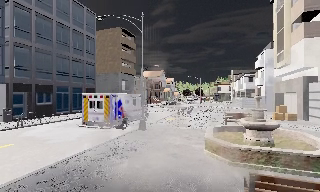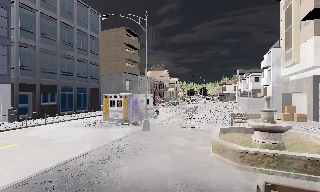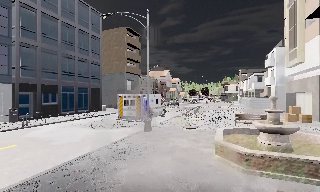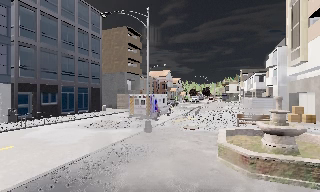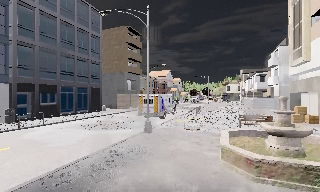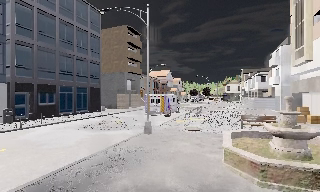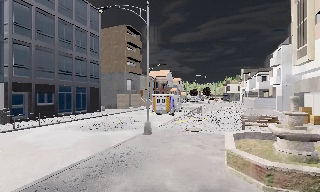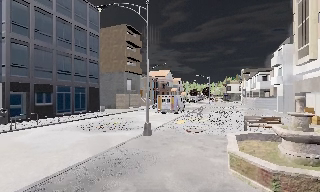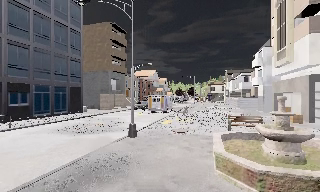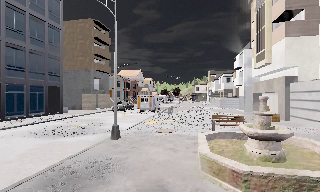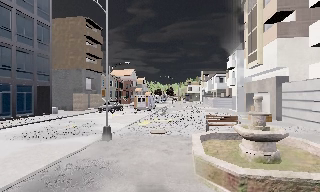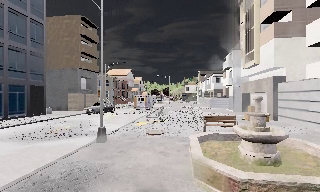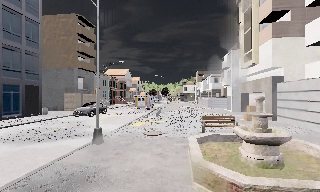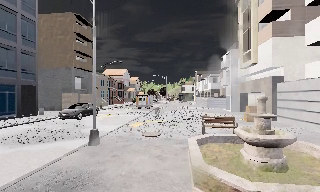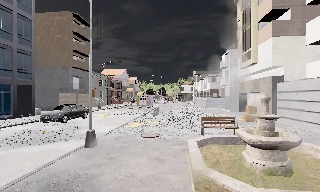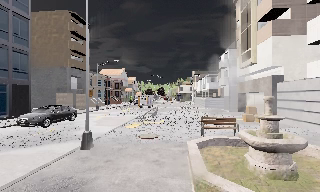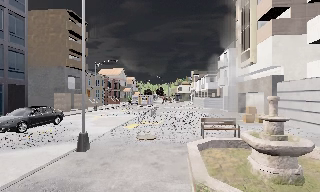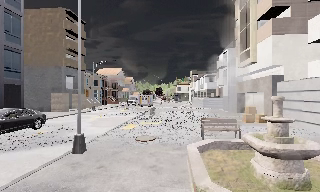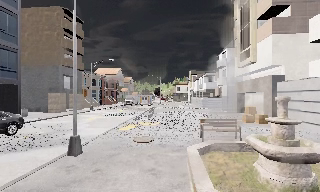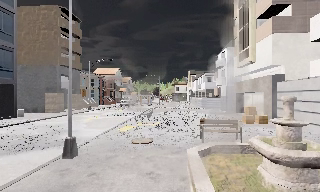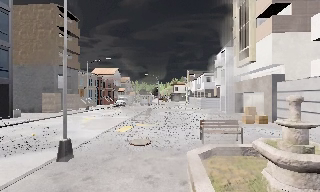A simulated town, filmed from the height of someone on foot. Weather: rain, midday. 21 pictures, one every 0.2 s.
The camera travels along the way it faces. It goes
forward.
0.0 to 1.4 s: The camera travels forward, about 1.5 m, so what stands in front looms larger.
1.4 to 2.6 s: The scene slides to the left, as the camera pans about 15 degrees to its right. It travels forward, about 1 m, so what stands in front looms larger.
2.6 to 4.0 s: The camera travels forward, about 1.5 m, so what stands in front looms larger.
The film runs forward here.
